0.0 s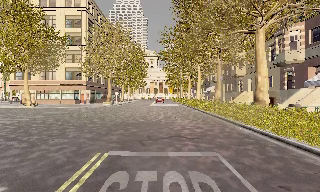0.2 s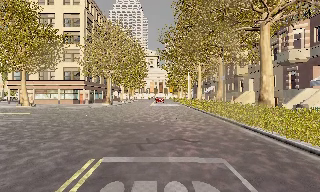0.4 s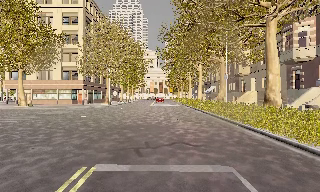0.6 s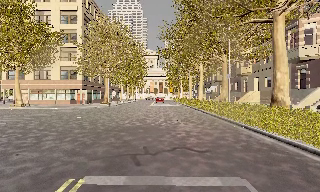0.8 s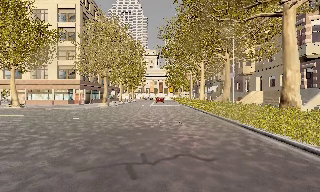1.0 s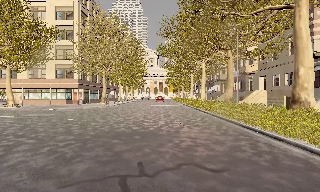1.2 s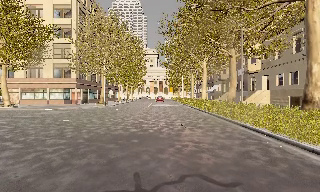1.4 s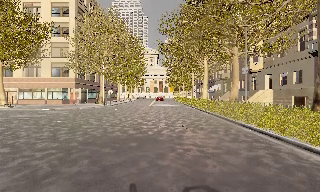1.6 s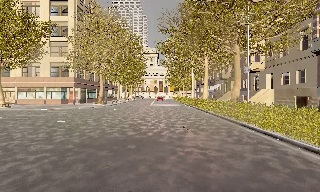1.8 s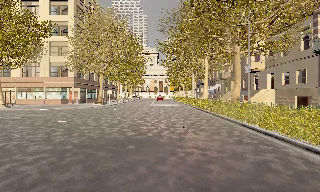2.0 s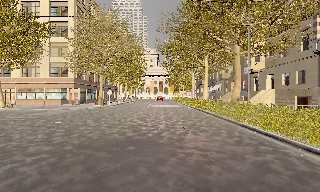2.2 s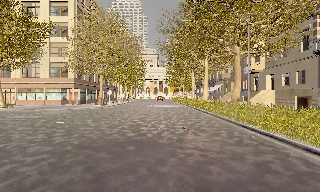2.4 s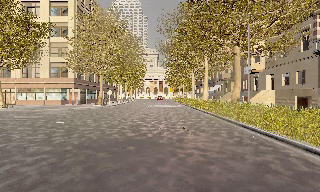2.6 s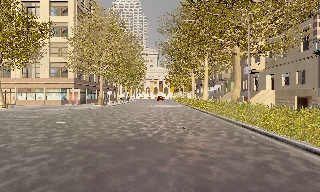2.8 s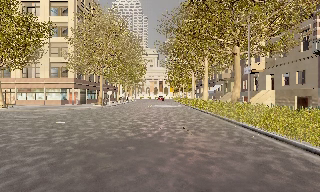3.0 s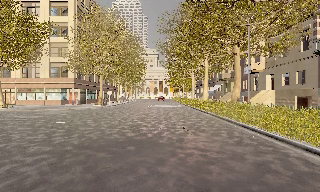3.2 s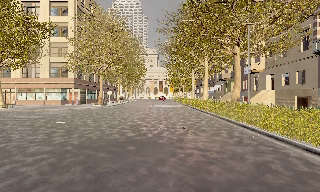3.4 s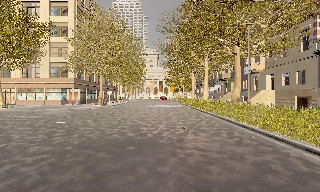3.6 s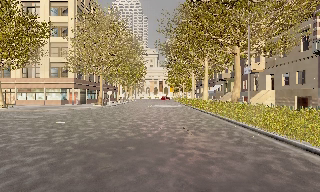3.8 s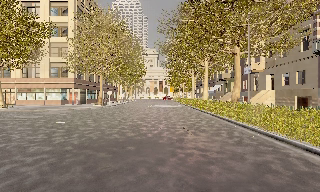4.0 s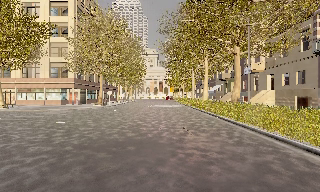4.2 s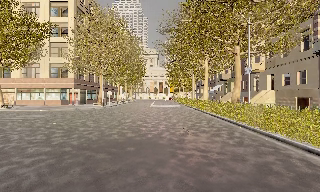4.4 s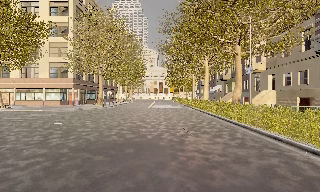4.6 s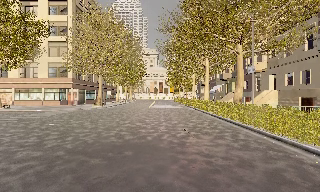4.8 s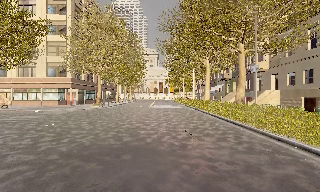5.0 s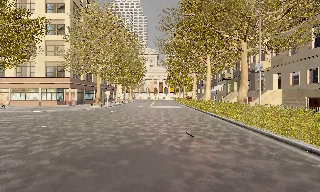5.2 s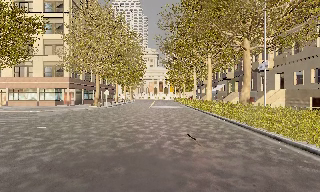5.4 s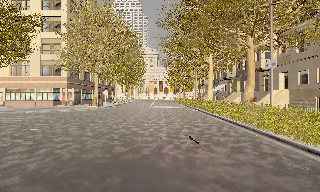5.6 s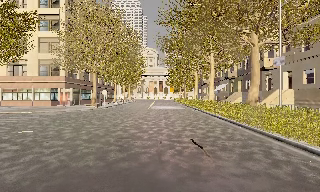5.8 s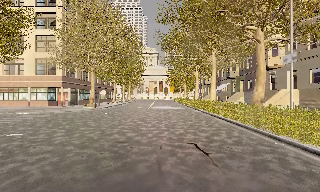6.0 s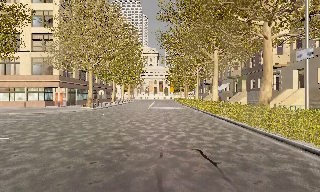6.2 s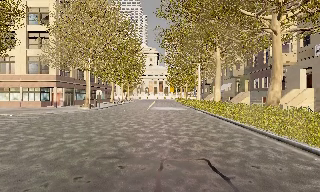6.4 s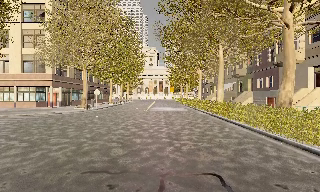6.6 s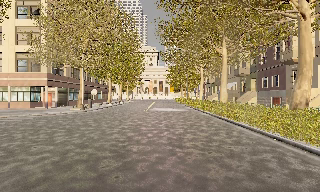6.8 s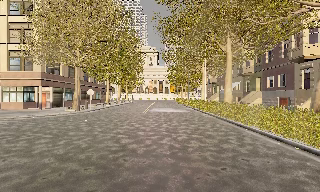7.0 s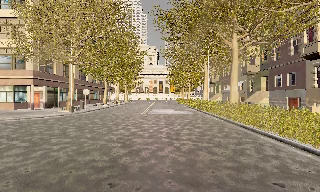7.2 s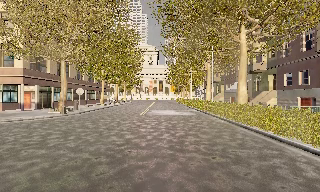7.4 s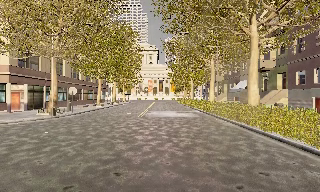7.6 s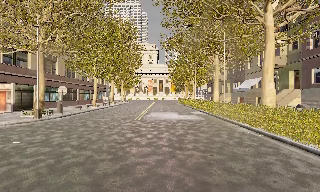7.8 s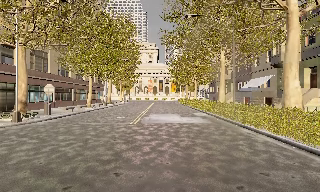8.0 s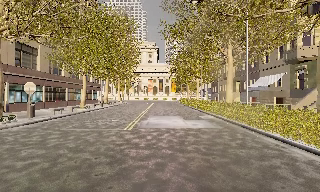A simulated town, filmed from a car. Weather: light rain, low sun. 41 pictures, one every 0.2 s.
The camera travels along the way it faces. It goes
forward.
0.0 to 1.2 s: The camera travels forward, about 3.5 m, so what stands in front looms larger.
1.2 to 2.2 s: The camera travels forward, about 1 m, so what stands in front looms larger. It loses speed.
2.2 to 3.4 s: The camera keeps its place and its aim.
3.4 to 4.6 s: The camera shifts only a little, or ends up much as it began.
4.6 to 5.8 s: The camera travels forward, about 3 m, so what stands in front looms larger. It gains speed.
5.8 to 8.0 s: The camera travels forward, about 14 m, so what stands in front looms larger. It gains speed.
The film runs forward here.
